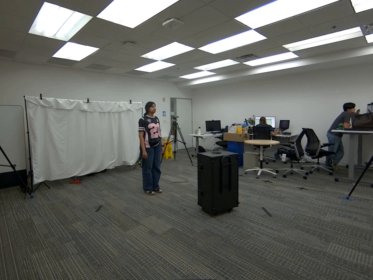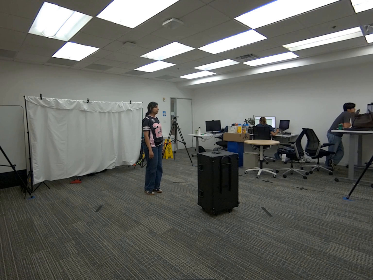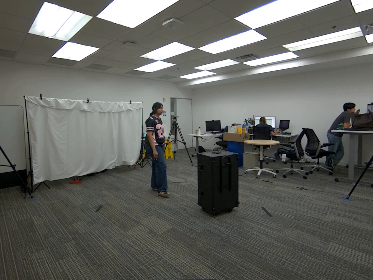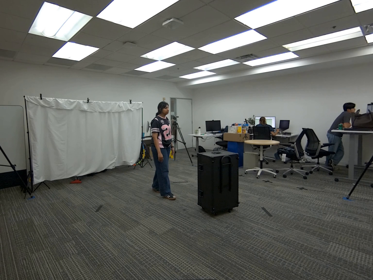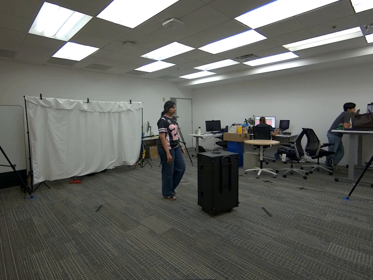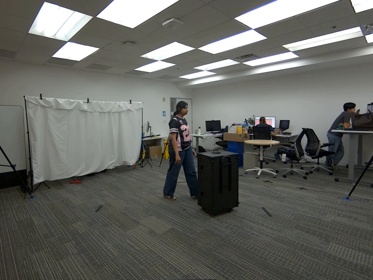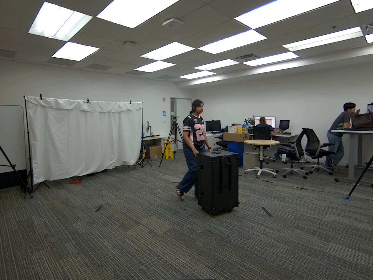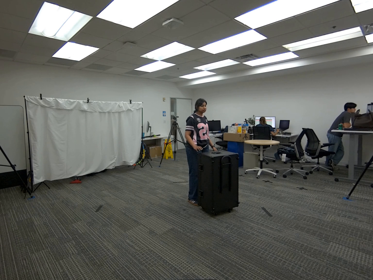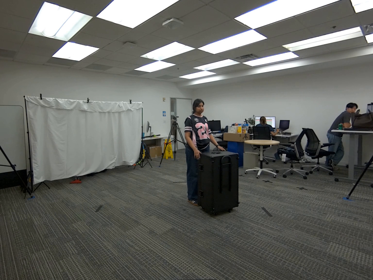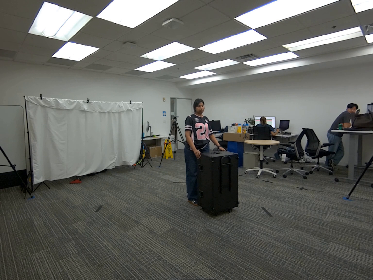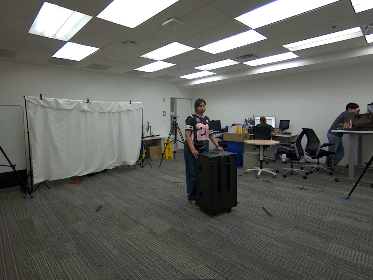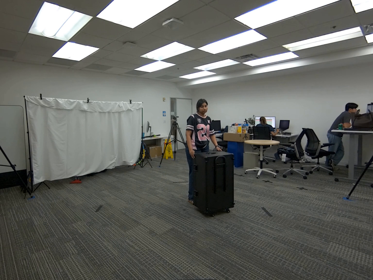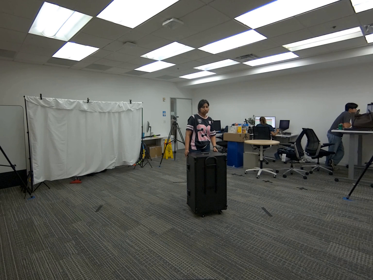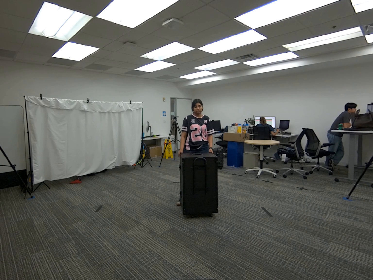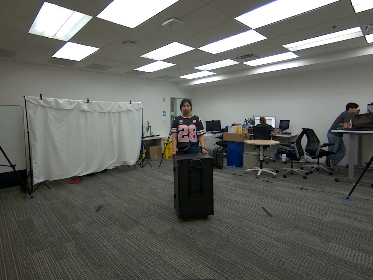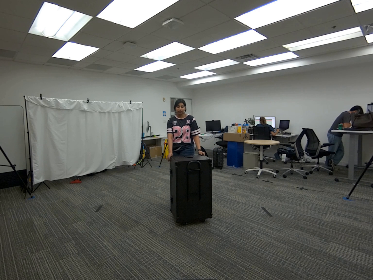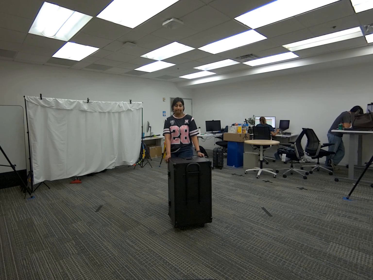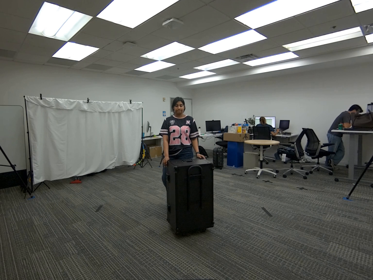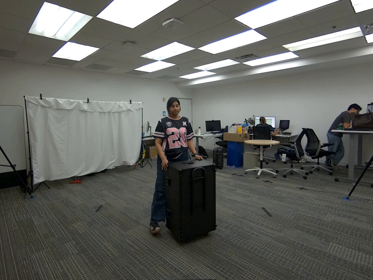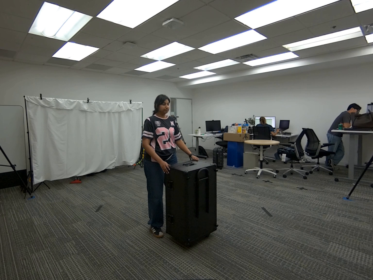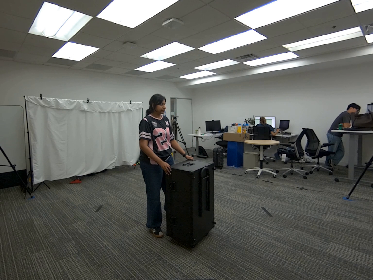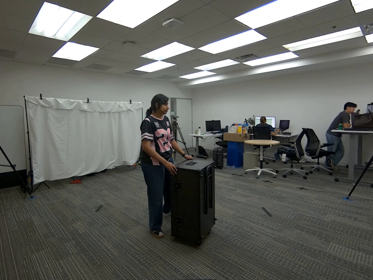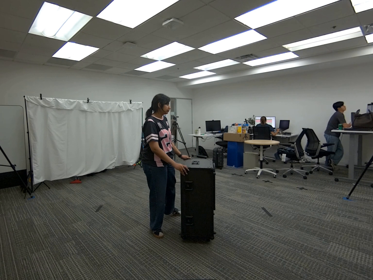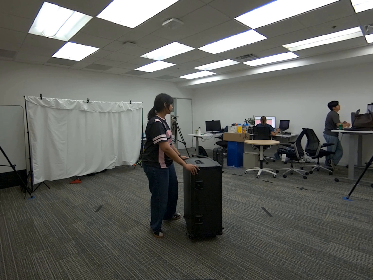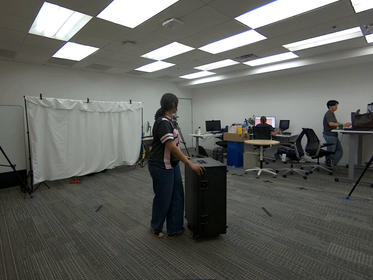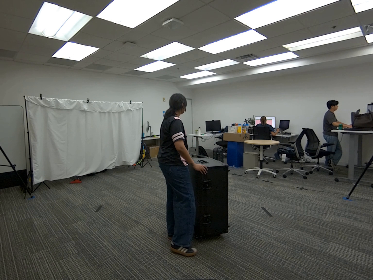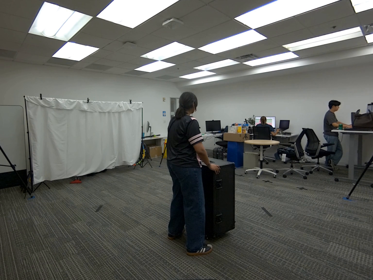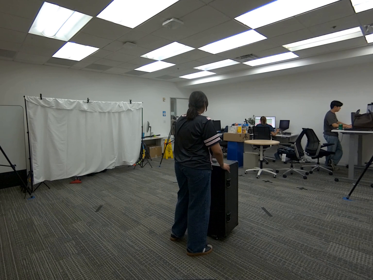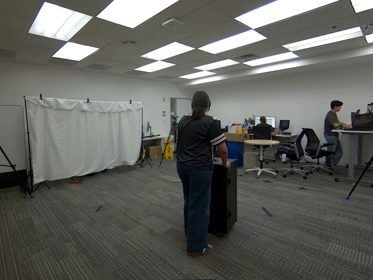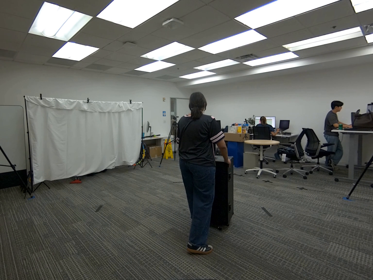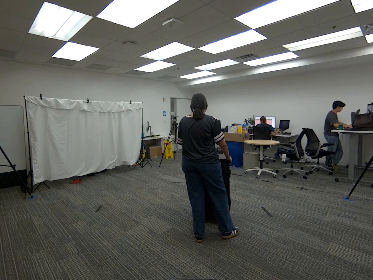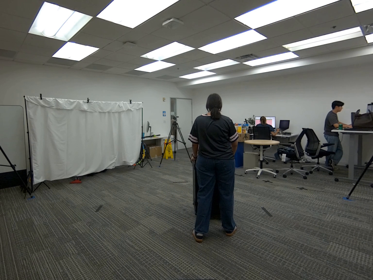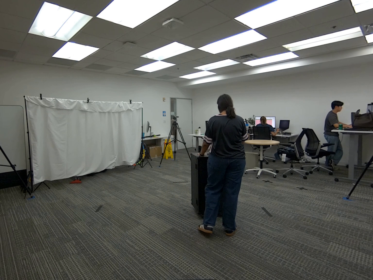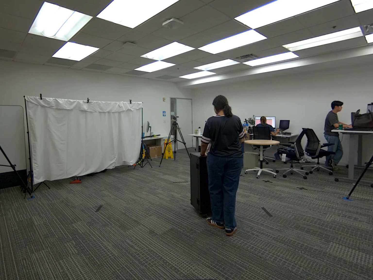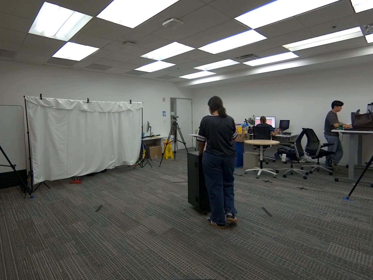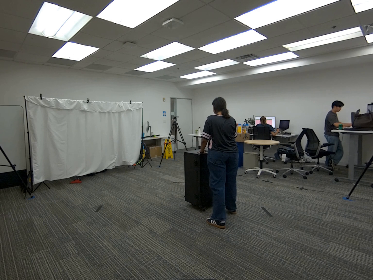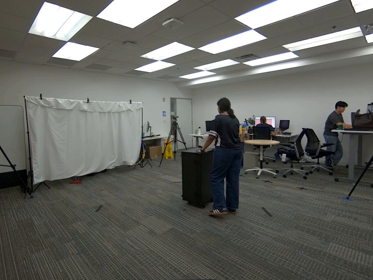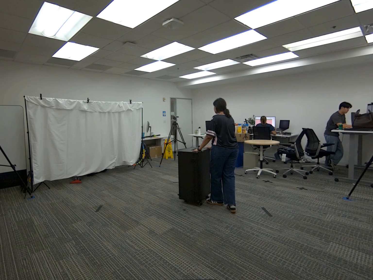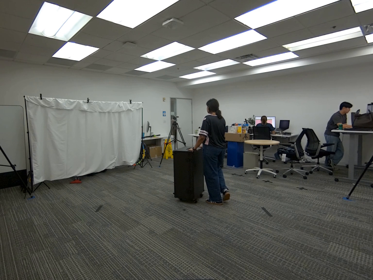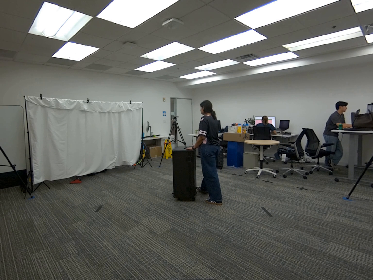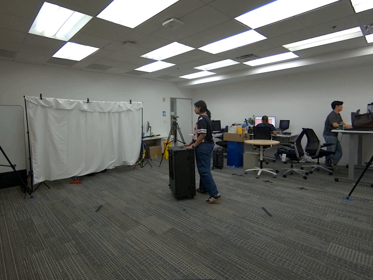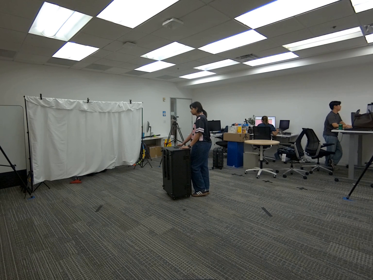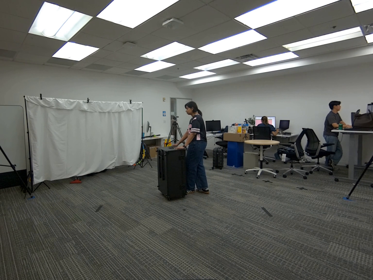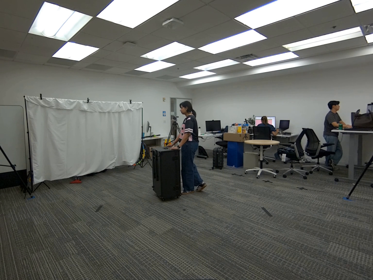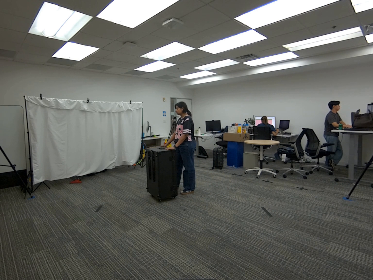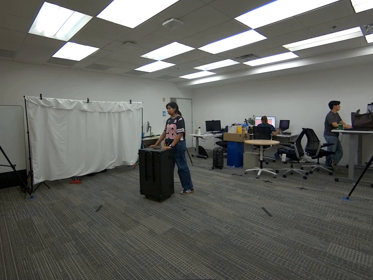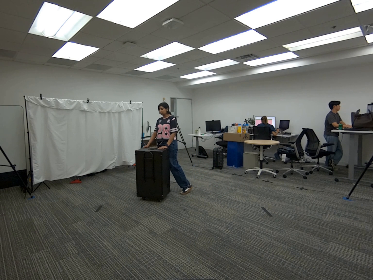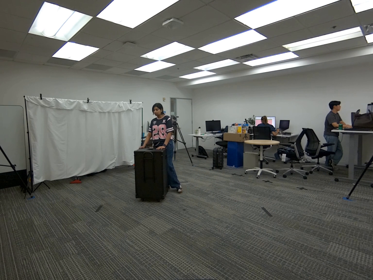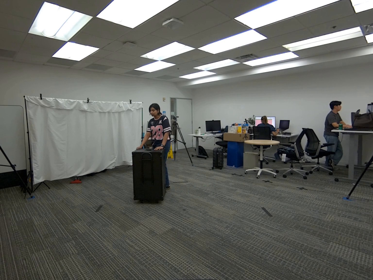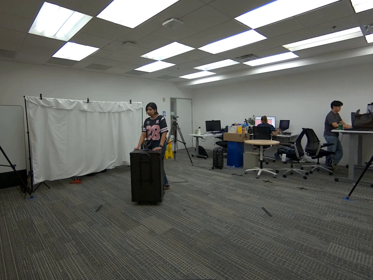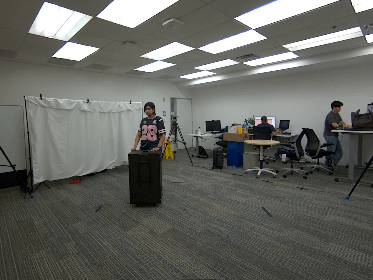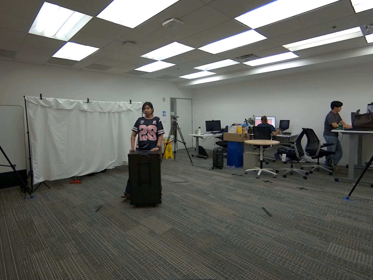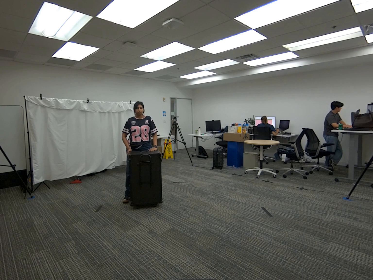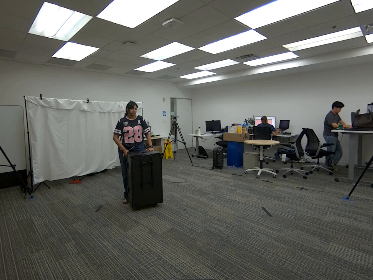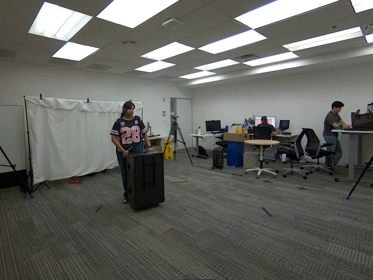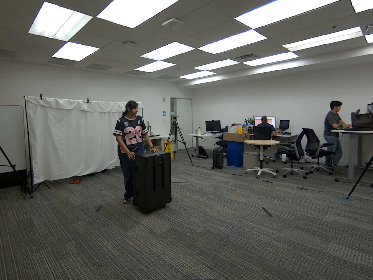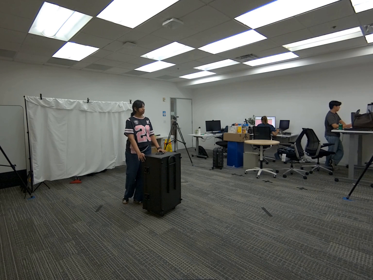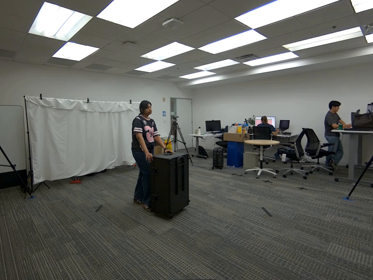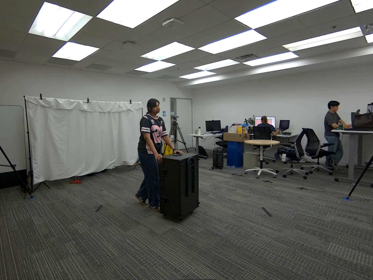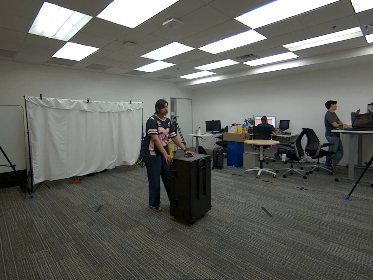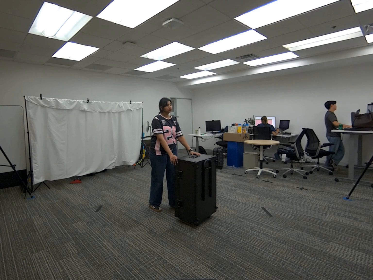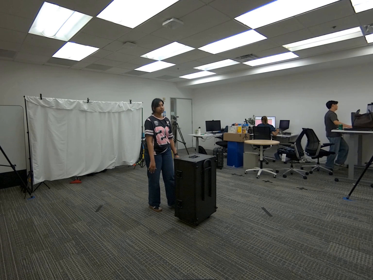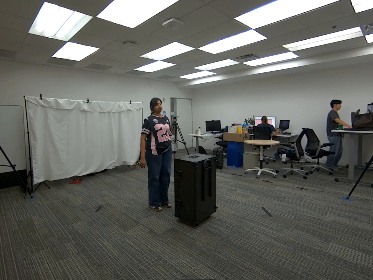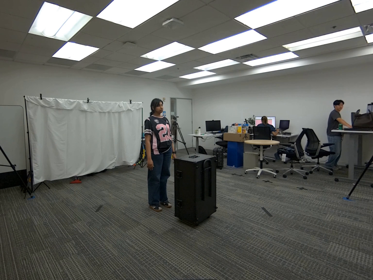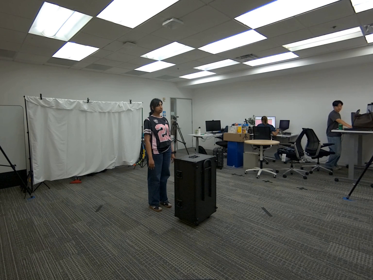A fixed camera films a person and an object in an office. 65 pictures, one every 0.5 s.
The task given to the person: Walk over to the G1 Box and rotate the box around the bounding area.
